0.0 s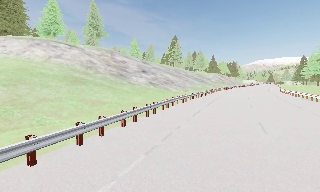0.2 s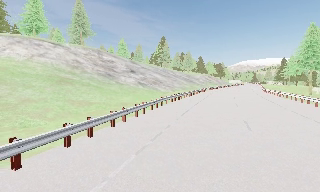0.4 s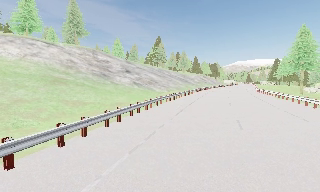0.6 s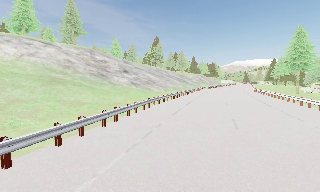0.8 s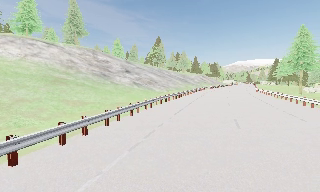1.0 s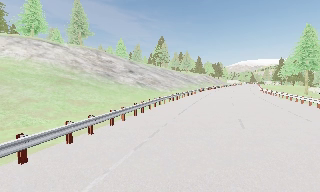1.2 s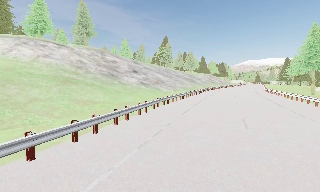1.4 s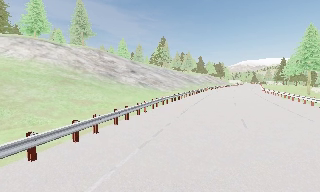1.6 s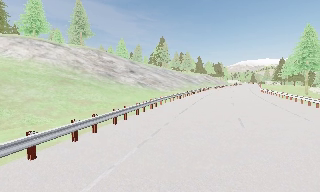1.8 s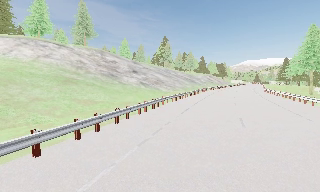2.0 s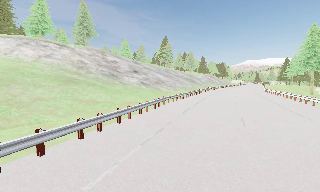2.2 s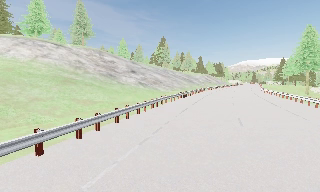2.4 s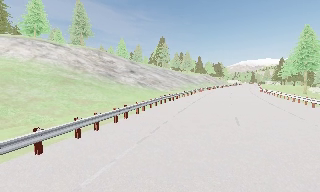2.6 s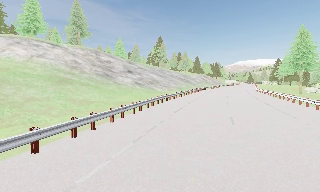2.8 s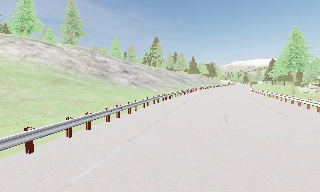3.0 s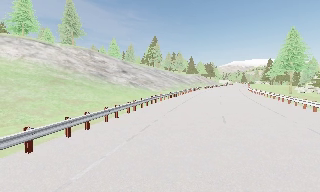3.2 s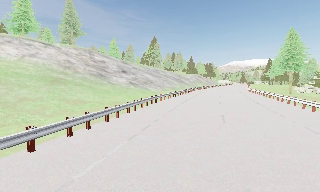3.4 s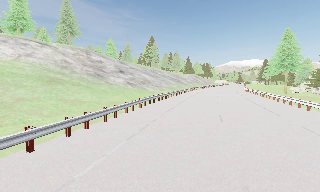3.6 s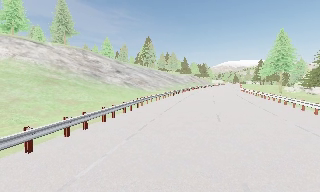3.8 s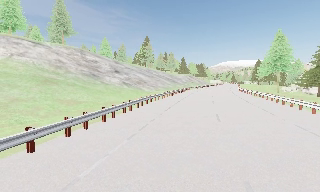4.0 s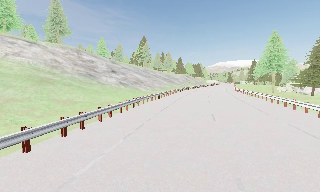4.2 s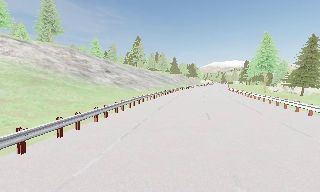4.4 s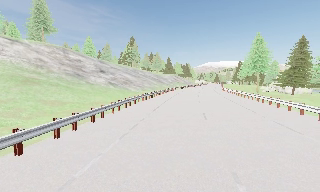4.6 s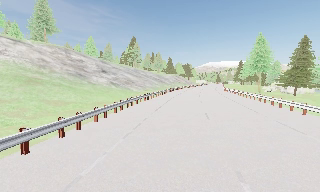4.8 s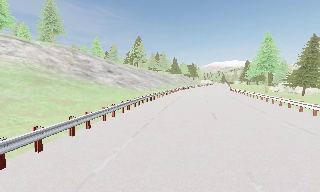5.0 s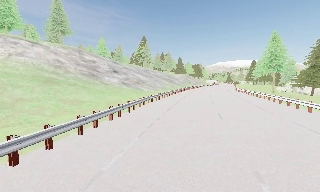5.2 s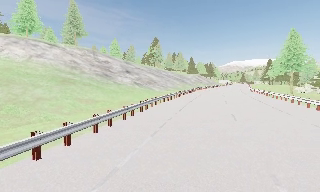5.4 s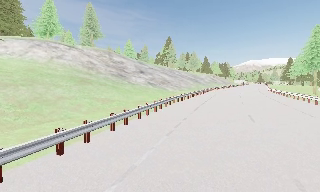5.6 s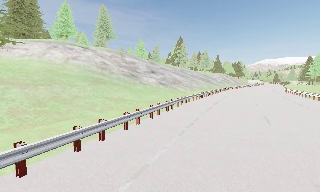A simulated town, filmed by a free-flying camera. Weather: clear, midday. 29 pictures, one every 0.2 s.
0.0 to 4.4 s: The scene slides to the left, as the camera pans about 15 degrees to its right. It travels backward, about 1.5 m, so what stands in front gets smaller.
4.4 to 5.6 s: The camera pans to its left, which is counterclockwise from overhead, by about 15 degrees. It travels to its left, about 0.5 m, so close, fixed things drift to the right.
The film runs backward here.
